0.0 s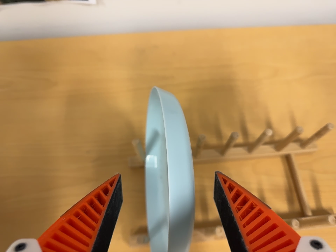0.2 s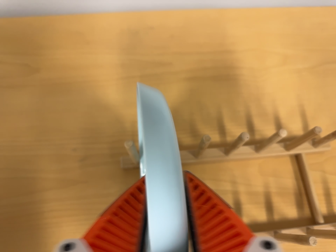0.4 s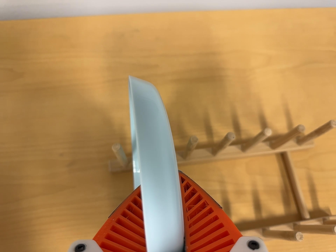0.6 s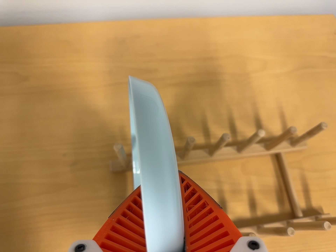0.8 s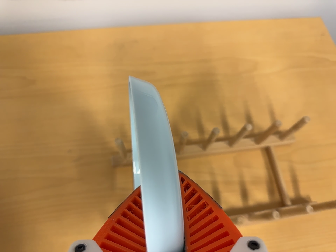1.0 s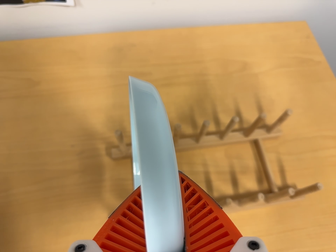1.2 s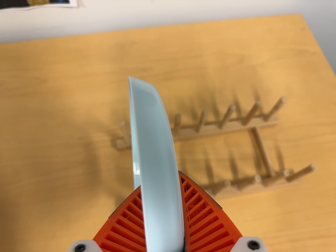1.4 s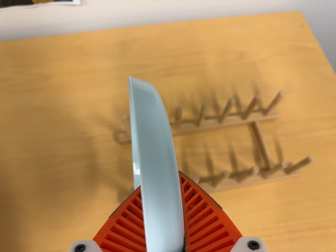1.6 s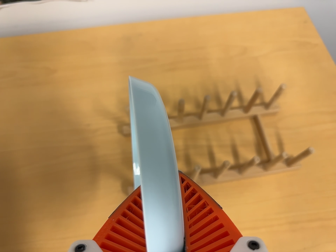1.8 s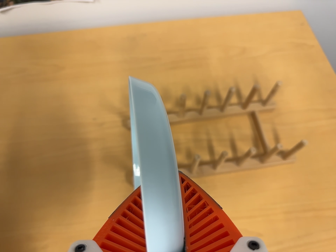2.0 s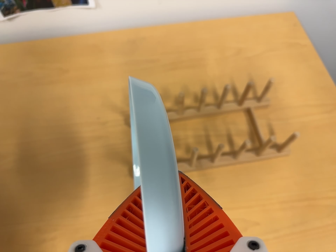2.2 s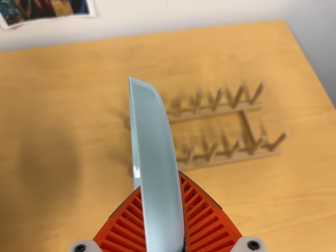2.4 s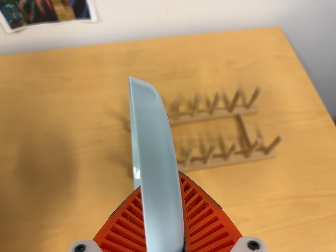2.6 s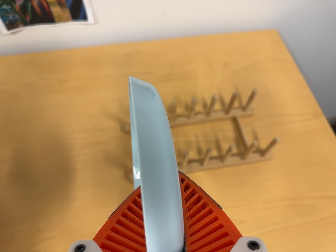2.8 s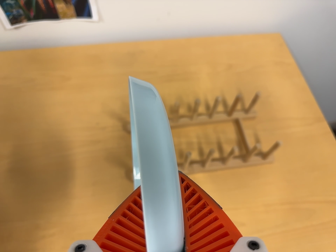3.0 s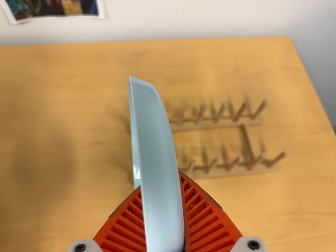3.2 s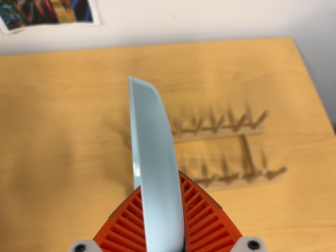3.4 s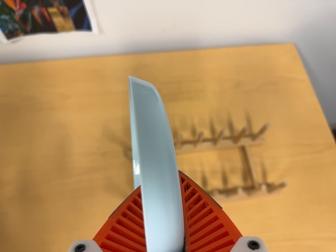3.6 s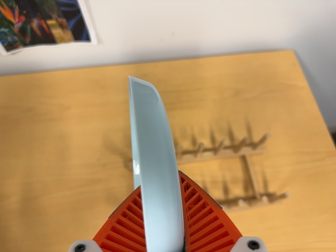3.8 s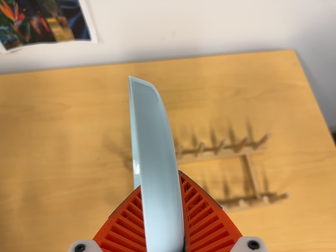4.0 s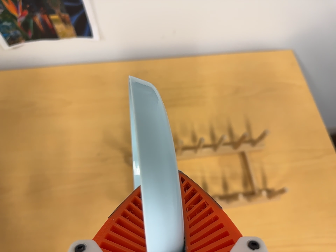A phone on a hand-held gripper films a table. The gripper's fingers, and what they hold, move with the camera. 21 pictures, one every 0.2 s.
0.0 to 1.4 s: The camera travels backward, about 7 cm, so what stands in front gets smaller.
1.4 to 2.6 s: The camera travels backward and toward the bottom of its view, about 10 cm, so what stands in front gets smaller.
2.6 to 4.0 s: The camera travels toward the top of its view, about 10 cm, so close, fixed things drift downward.
The film runs backward here.
